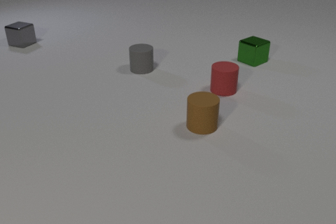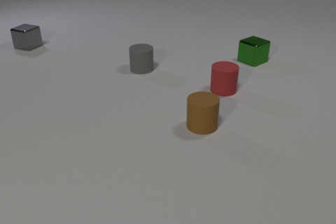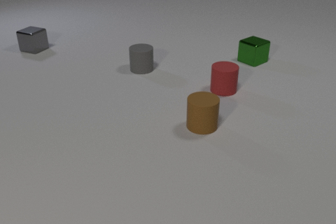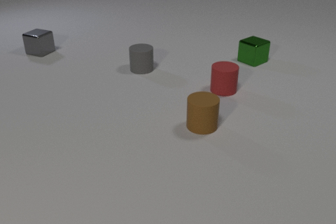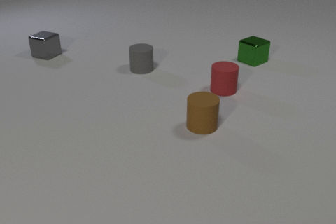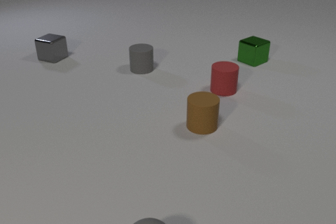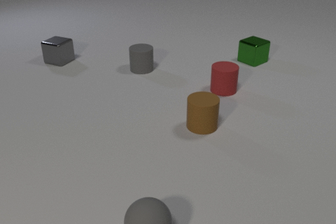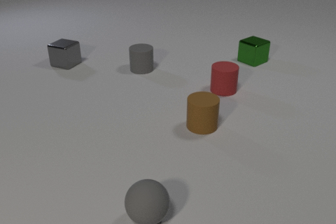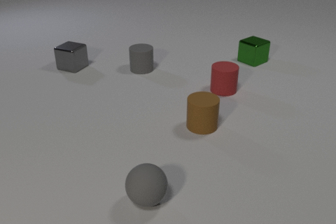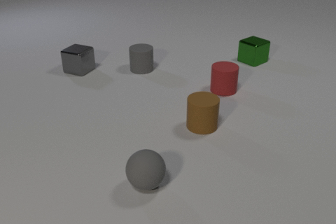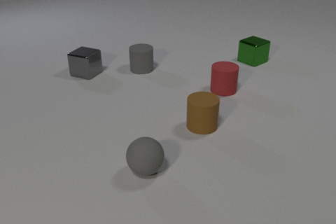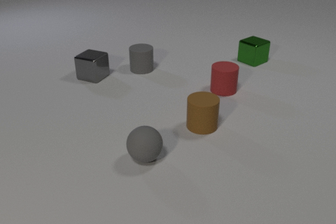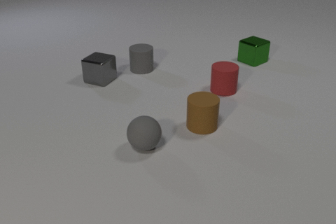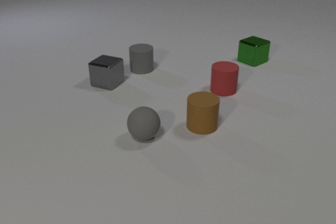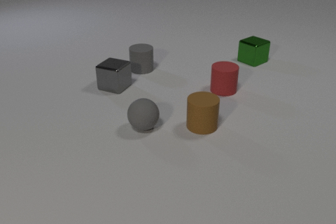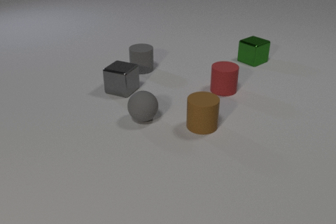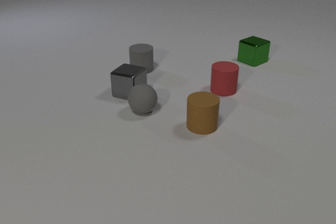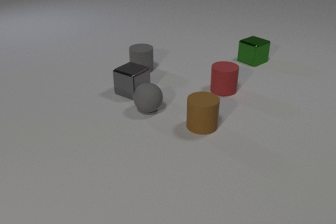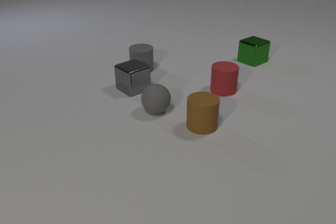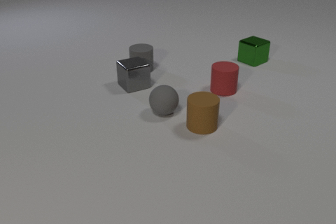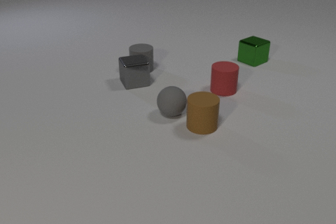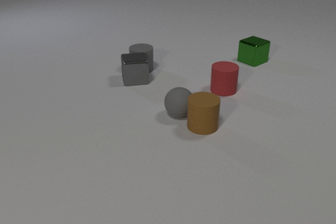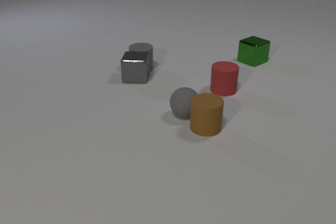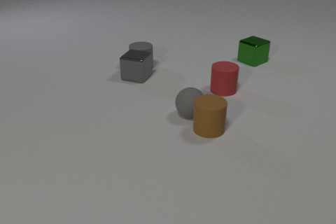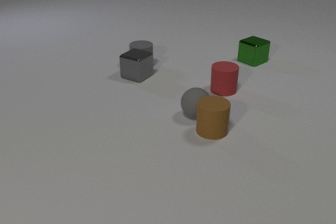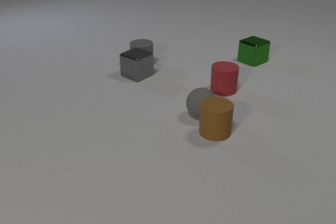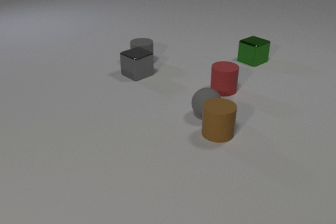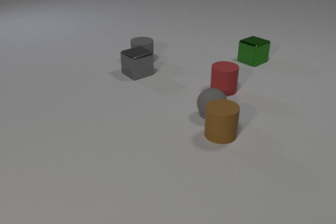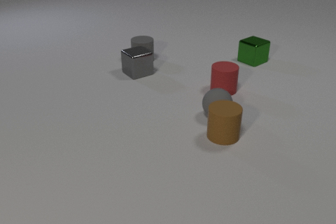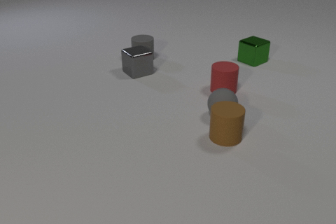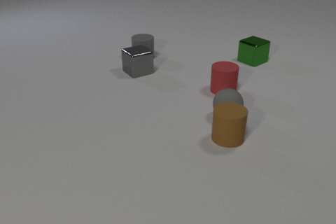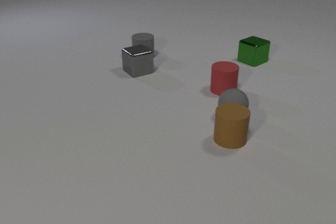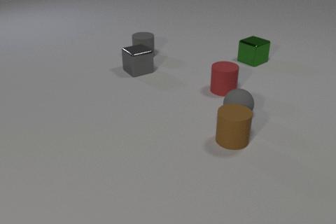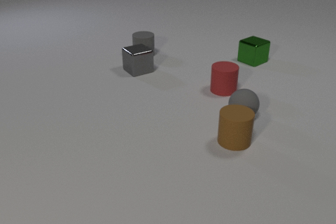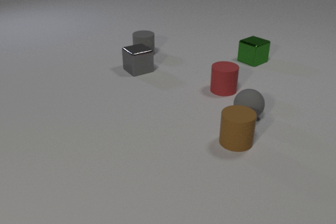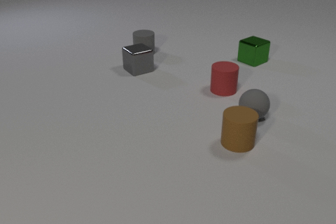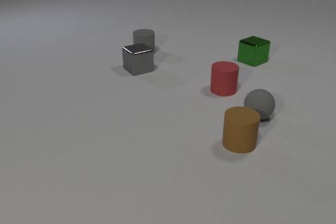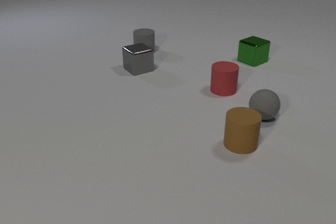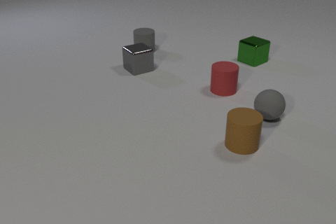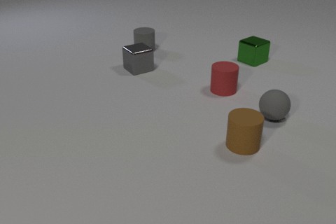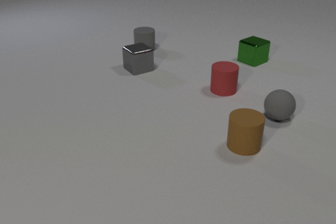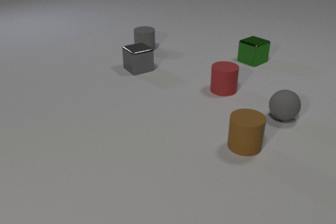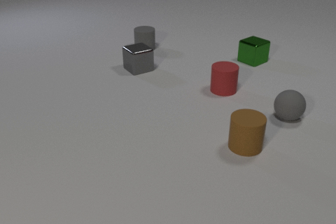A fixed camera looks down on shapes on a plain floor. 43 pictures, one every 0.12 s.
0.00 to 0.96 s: The gray rubber sphere comes in at the bottom edge, rolls away from the camera. The gray metal cube slides toward the camera and to the right.
0.96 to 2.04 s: The gray rubber sphere rolls away from the camera. The gray metal cube slides toward the camera and to the right. The gray rubber sphere and the gray metal cube collide.
2.04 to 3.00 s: The gray rubber sphere rolls to the right. The gray metal cube slides away from the camera, spins so that its near face slides to the left, clockwise seen from above. The gray rubber cylinder slides away from the camera. The brown rubber cylinder slides to the right and toward the camera. The gray rubber sphere and the brown rubber cylinder collide. The gray metal cube and the gray rubber cylinder collide.
3.00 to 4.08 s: The gray rubber sphere rolls to the right. The gray metal cube slides away from the camera. The gray rubber cylinder slides away from the camera. The brown rubber cylinder slides to the right and toward the camera.
4.08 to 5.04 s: The gray rubber sphere rolls to the right. The gray rubber cylinder slides away from the camera. The brown rubber cylinder slides to the right.
What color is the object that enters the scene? gray.
How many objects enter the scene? 1.
How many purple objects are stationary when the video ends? 0.
